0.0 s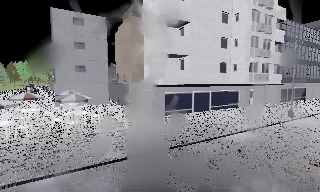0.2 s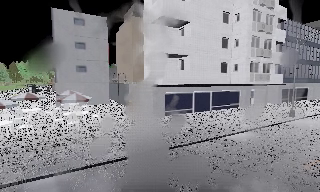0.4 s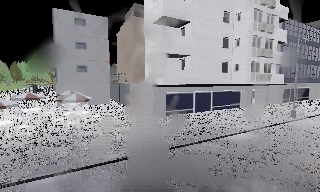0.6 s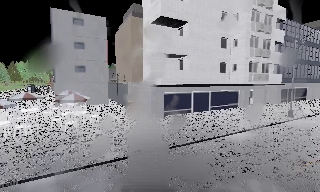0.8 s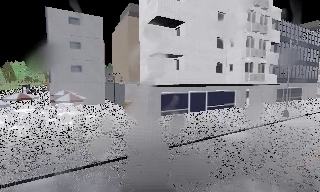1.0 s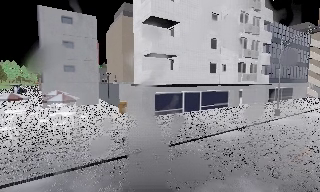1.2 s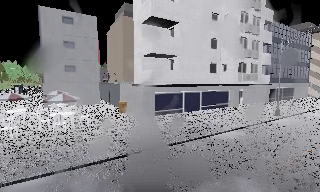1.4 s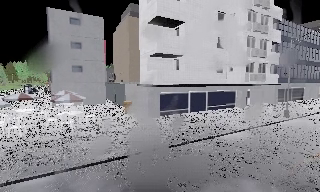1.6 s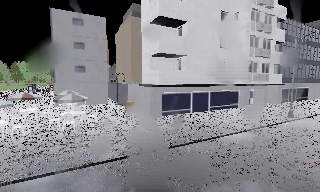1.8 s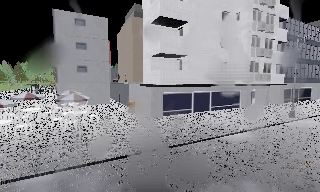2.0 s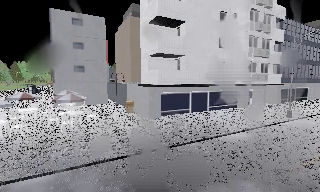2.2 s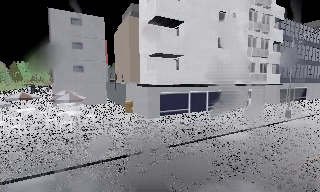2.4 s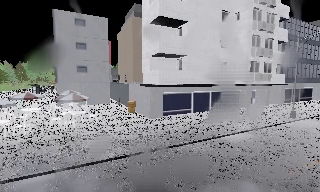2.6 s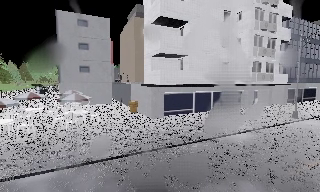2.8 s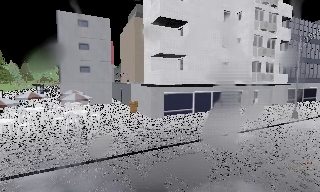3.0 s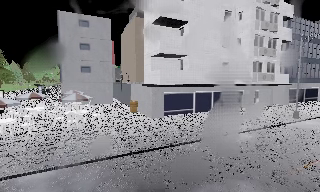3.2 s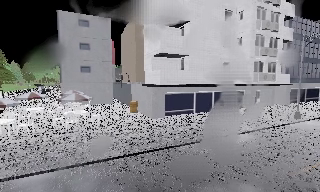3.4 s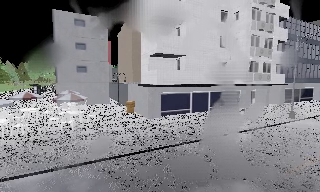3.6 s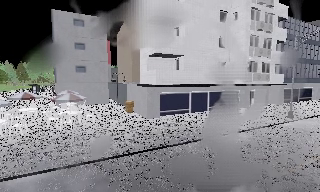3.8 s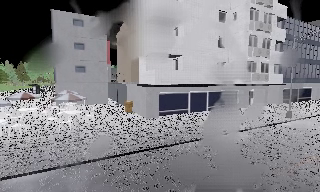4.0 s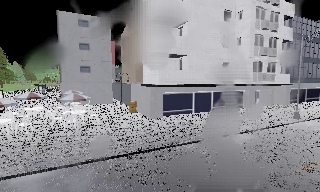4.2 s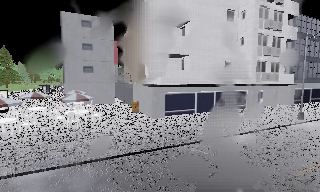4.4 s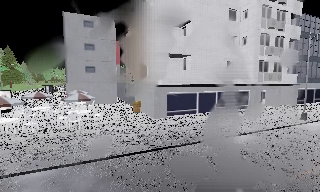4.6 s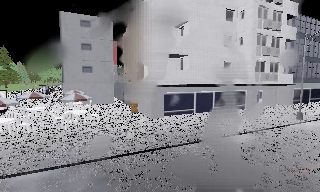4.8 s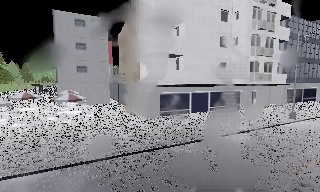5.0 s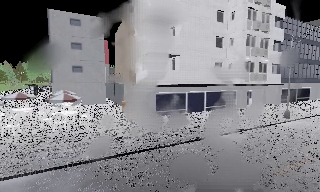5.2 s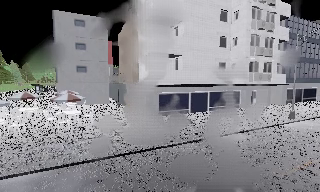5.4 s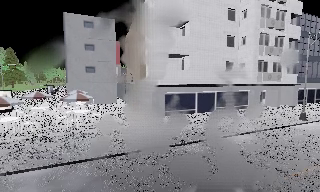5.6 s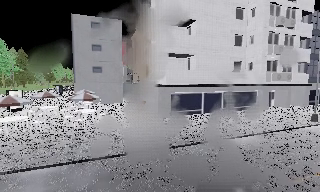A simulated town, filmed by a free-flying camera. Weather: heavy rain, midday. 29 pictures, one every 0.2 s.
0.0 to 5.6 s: The camera travels to its right, about 1.5 m.
The film runs forward here.
